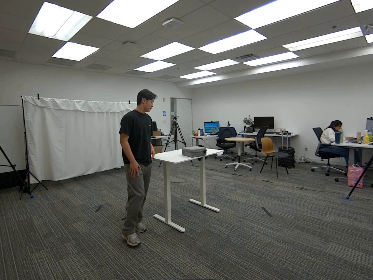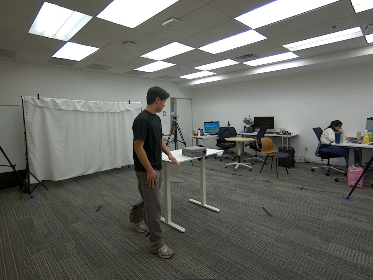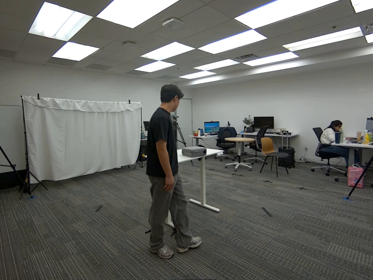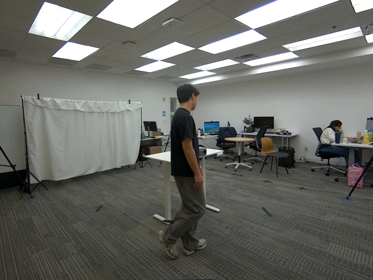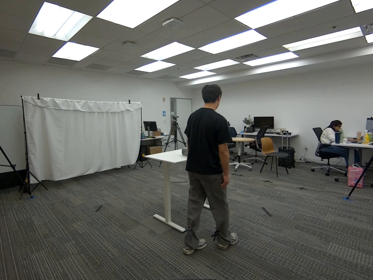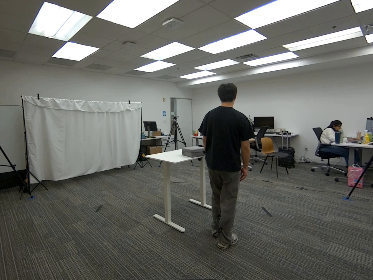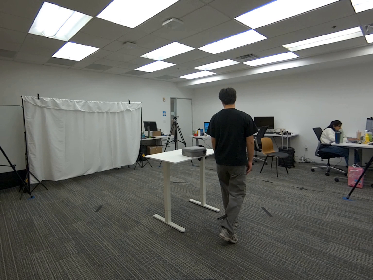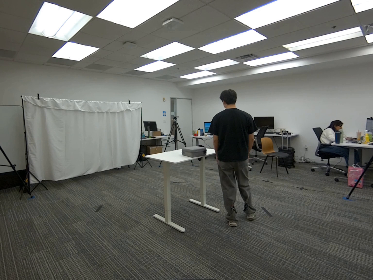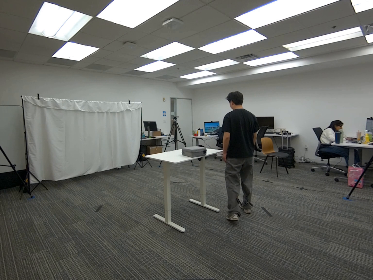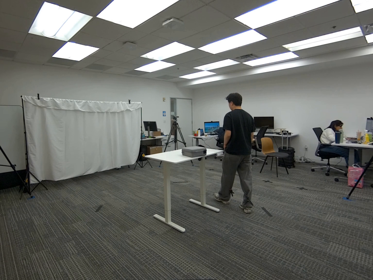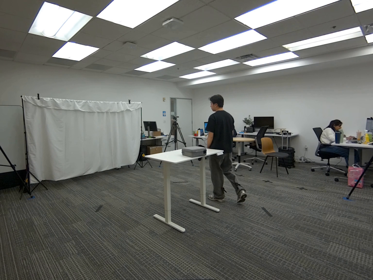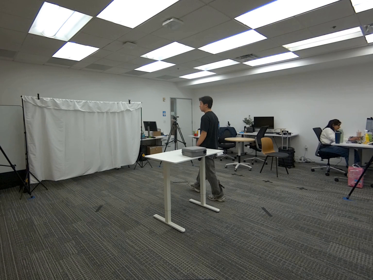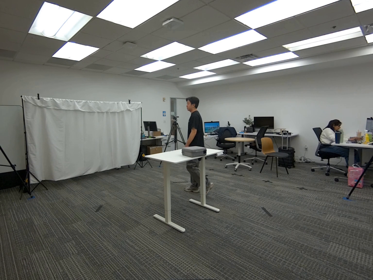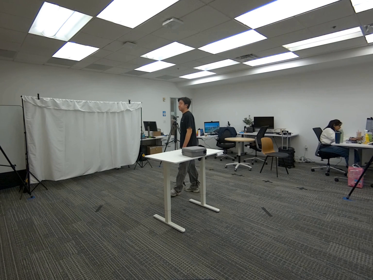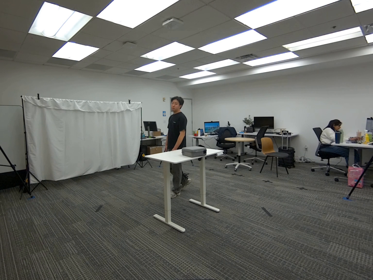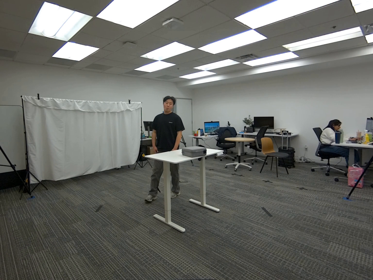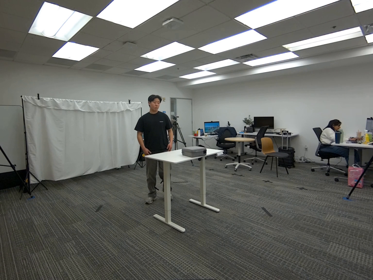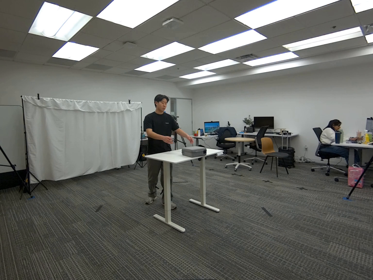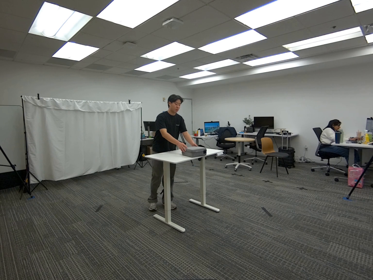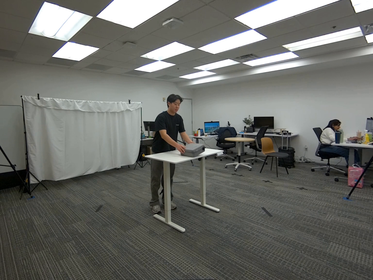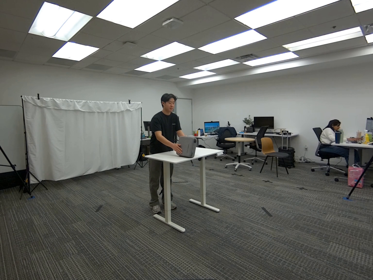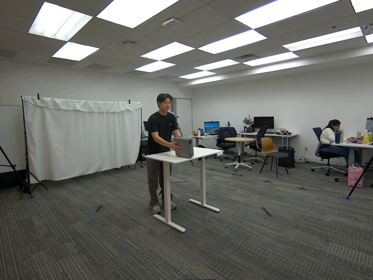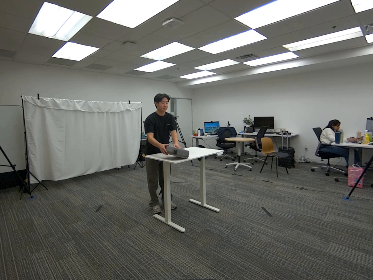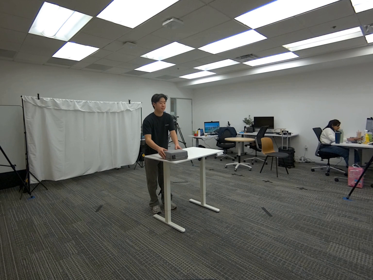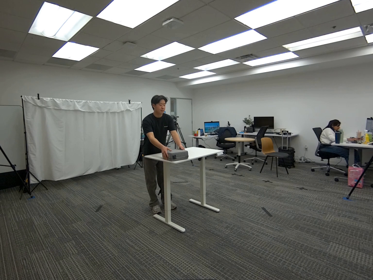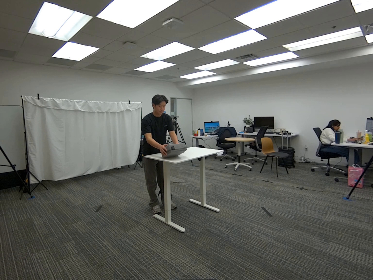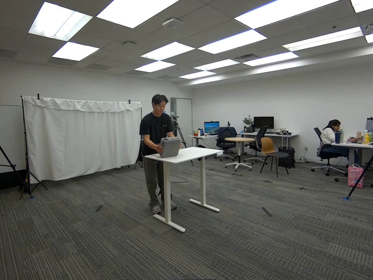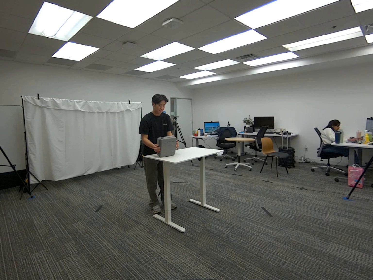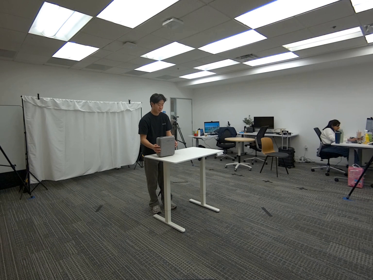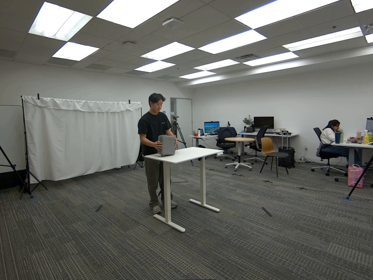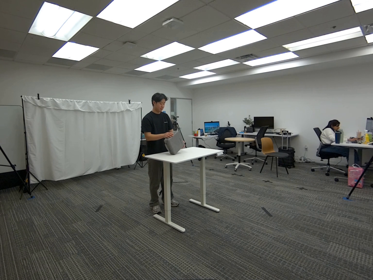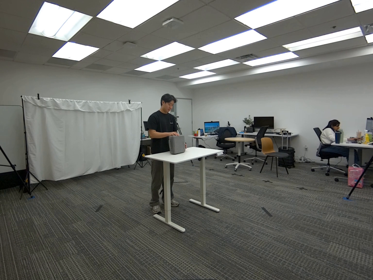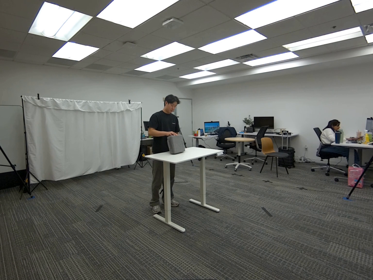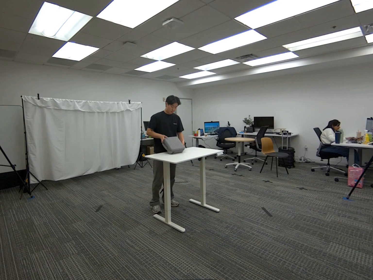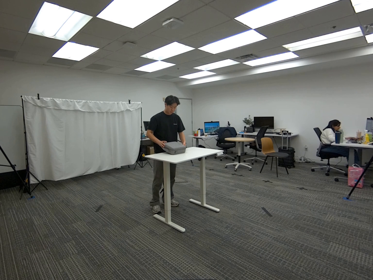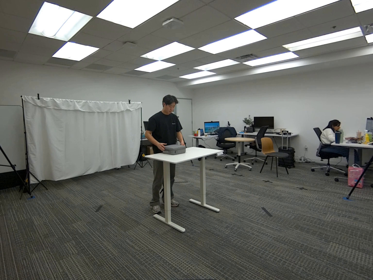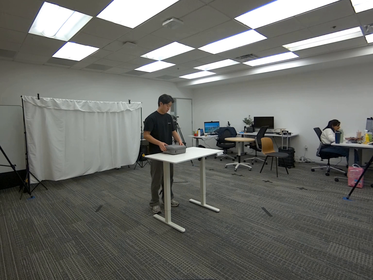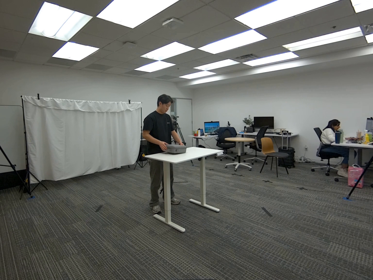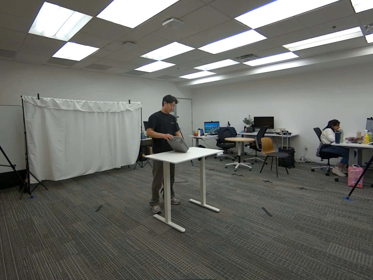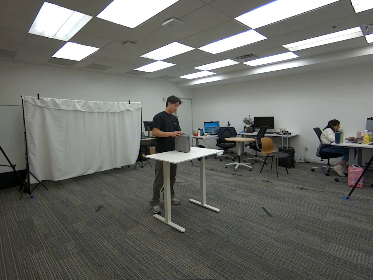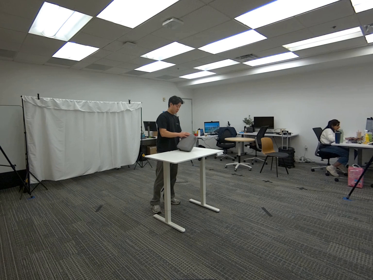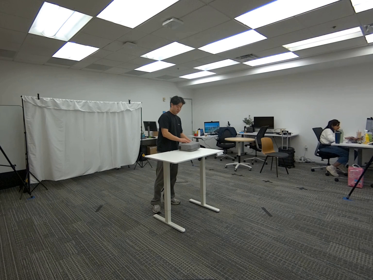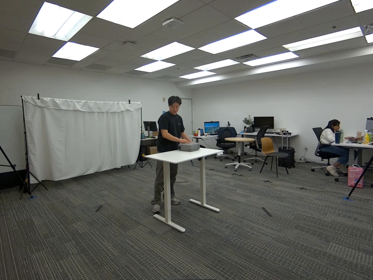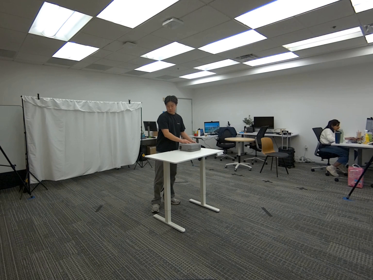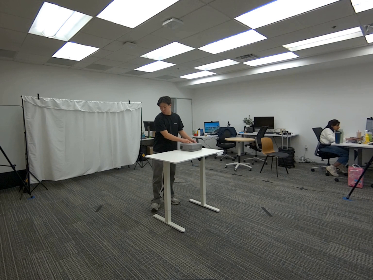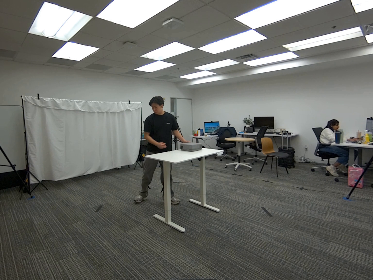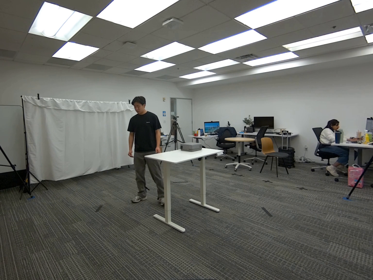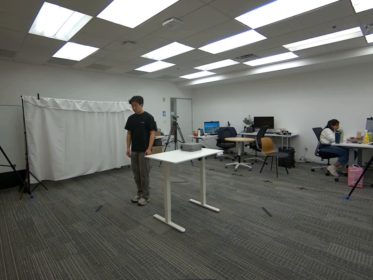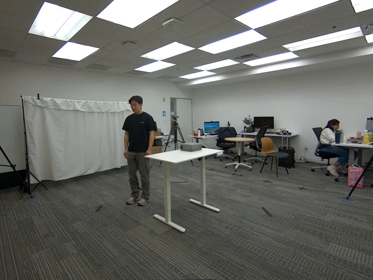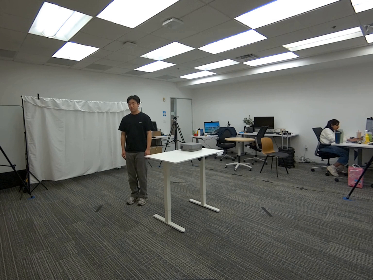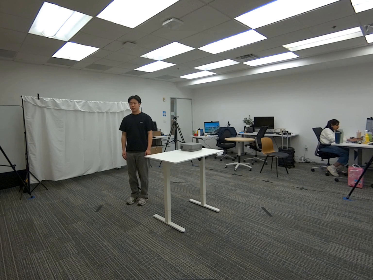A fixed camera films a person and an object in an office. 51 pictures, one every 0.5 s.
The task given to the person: Walk to the gray case on the white desk. Place both hands on the case and maintain continuous contact throughout the interaction. Using both hands together, rotate the case on all surface of the desk until the end of the sequence.
